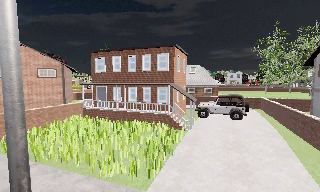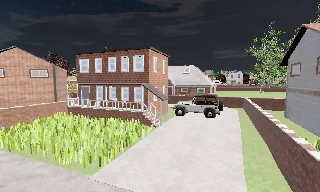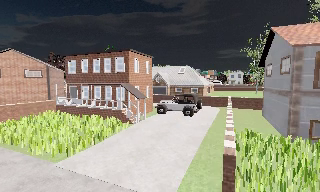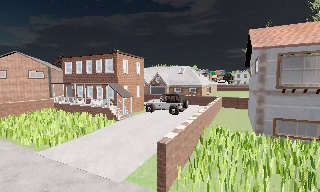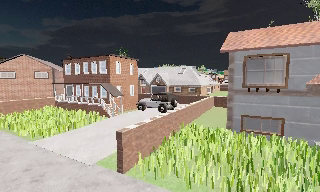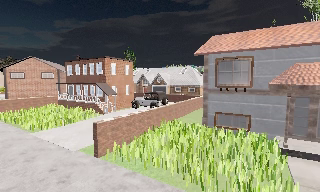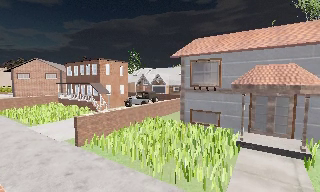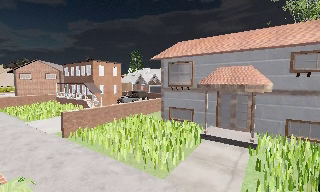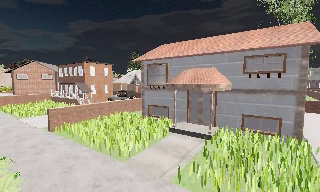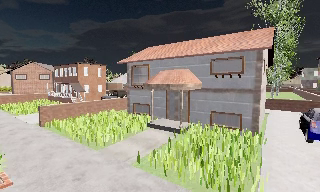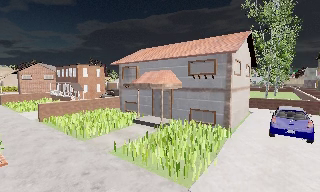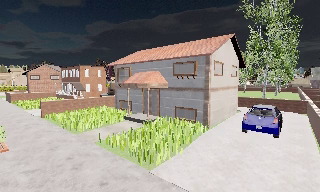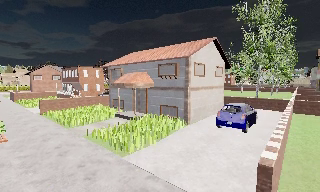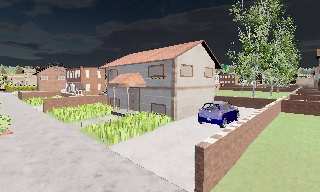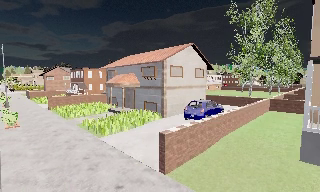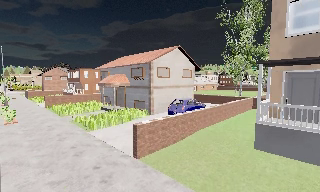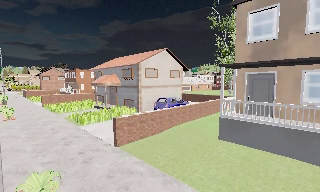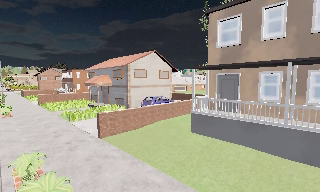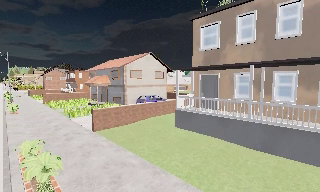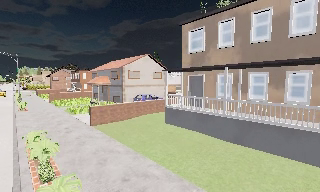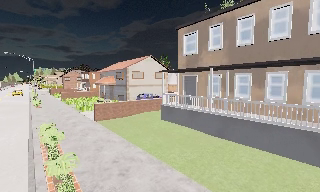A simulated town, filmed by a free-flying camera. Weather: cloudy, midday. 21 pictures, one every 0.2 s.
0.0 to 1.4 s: The camera pans to its left, which is counterclockwise from overhead, by about 15 degrees. It travels to its right and backward, about 13 m, so close, fixed things drift to the left.
1.4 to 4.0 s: The camera pans to its left, which is counterclockwise from overhead, by about 15 degrees. It travels to its right and backward, about 20 m, so close, fixed things drift to the left.
The film runs backward here.
